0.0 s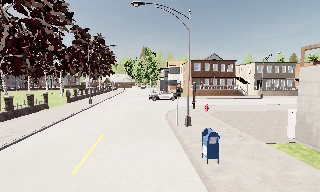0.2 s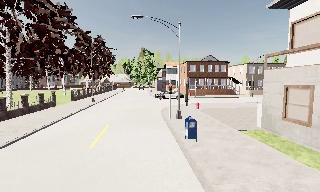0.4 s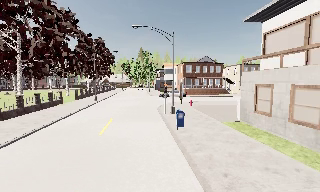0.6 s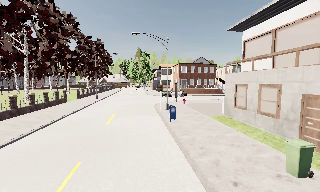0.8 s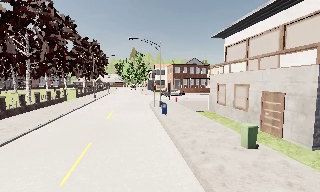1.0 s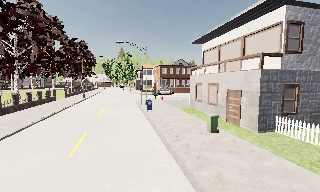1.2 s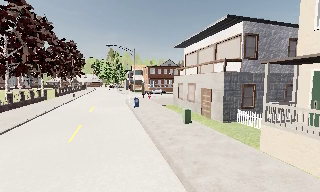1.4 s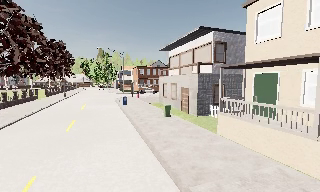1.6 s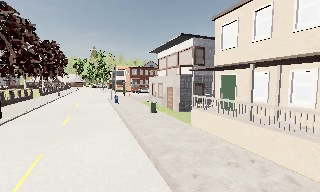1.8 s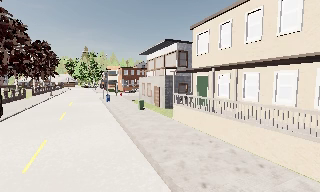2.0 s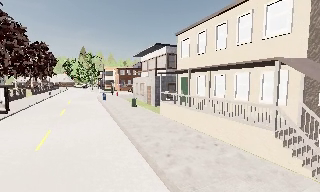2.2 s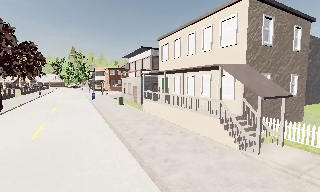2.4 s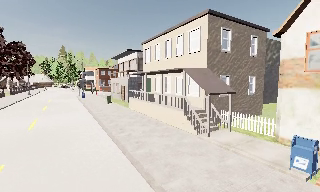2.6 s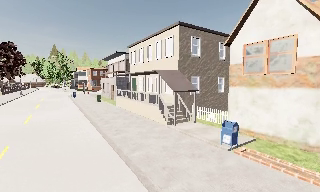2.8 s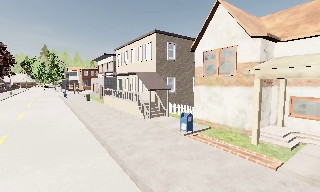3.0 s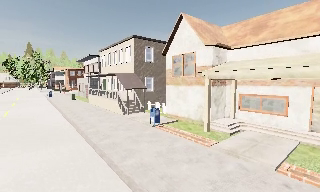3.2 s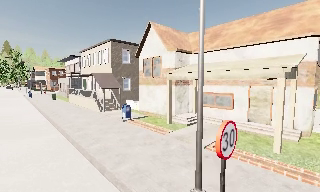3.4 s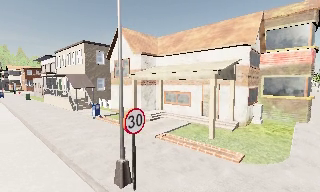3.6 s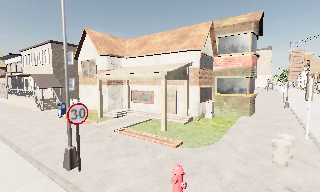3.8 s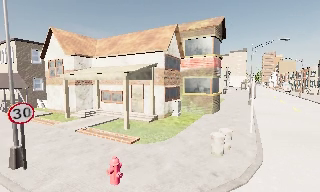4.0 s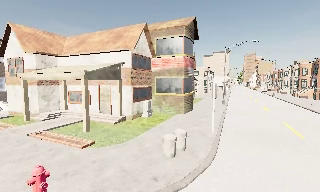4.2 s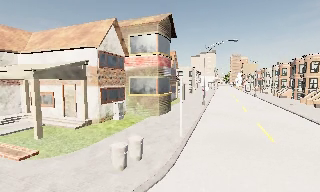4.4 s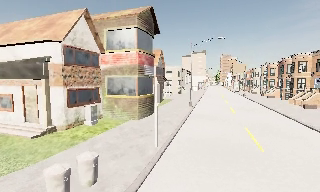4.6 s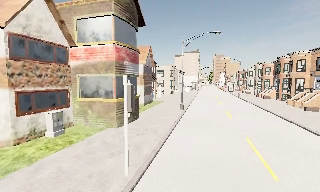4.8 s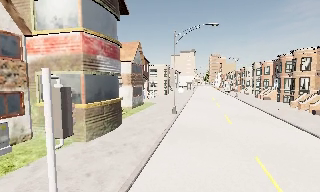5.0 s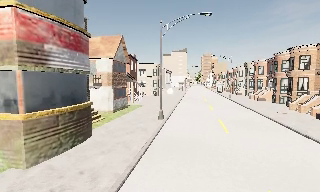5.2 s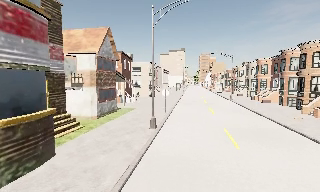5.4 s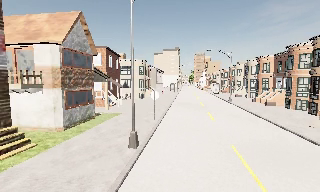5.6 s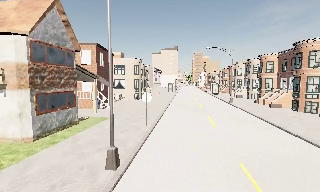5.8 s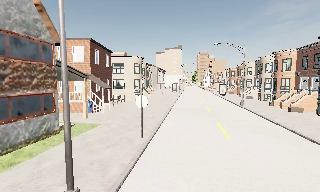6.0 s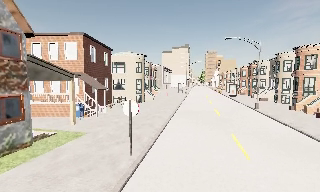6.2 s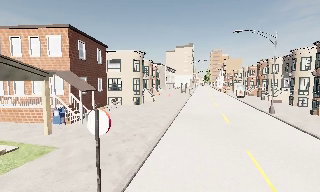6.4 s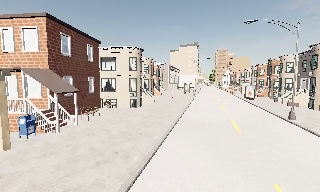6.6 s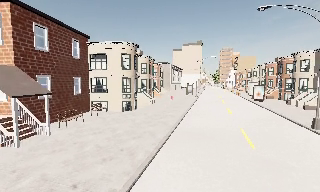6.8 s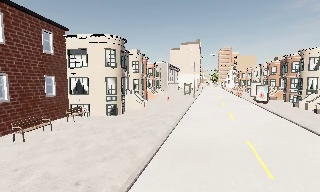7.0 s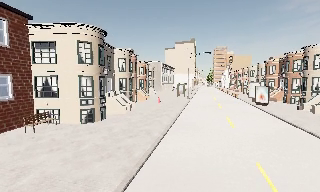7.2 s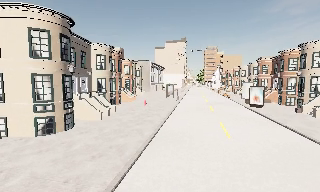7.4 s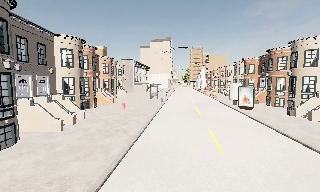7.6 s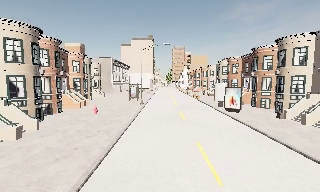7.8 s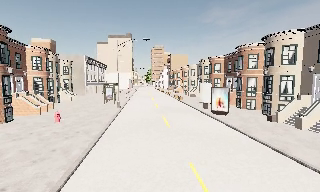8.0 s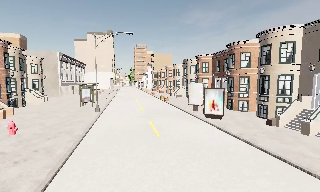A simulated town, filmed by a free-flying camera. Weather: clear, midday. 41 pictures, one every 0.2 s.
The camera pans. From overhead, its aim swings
clockwise.
The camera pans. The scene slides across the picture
to the left.
0.0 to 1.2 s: The camera swings to its right by about 10 degrees, and the scene slides to the left. It travels backward, about 12 m, so what stands in front gets smaller.
1.2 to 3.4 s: The scene slides to the left, as the camera pans about 30 degrees to its right. It travels backward and to its right, about 20 m.
3.4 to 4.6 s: The scene slides to the left, as the camera pans about 25 degrees to its right. It travels to its right and forward, about 8 m, so close, fixed things drift to the left.
4.6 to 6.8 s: The camera travels forward, about 25 m, so what stands in front looms larger.
6.8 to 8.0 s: The camera swings to its right by about 30 degrees, and the scene slides to the left. It travels forward, about 13 m, so what stands in front looms larger.
The film runs backward here.
